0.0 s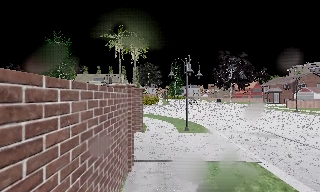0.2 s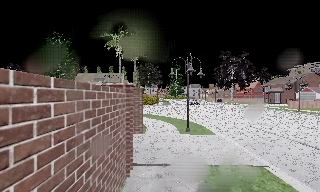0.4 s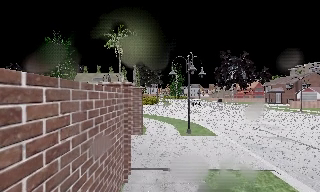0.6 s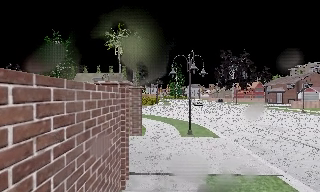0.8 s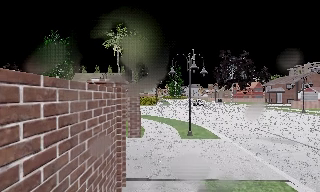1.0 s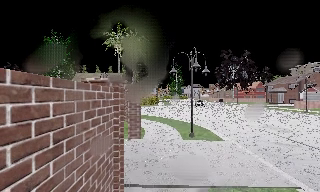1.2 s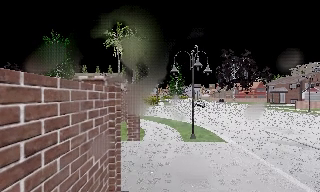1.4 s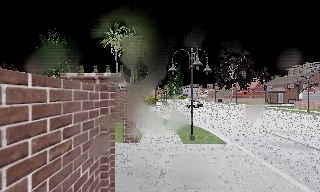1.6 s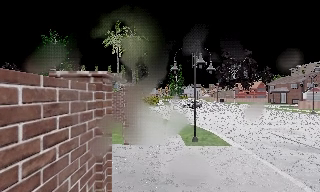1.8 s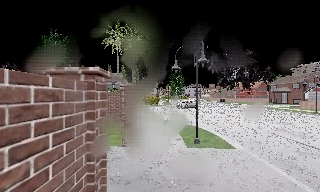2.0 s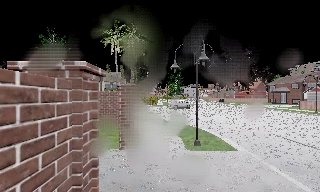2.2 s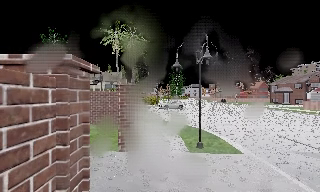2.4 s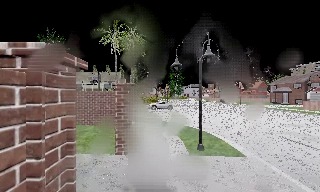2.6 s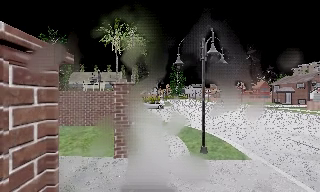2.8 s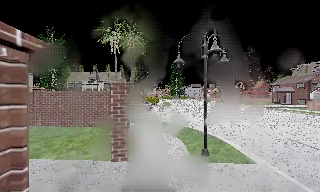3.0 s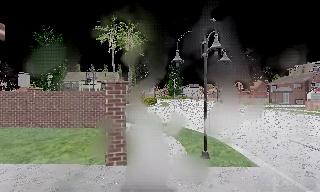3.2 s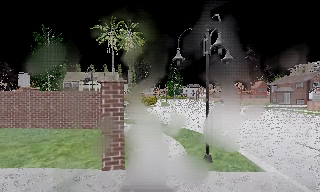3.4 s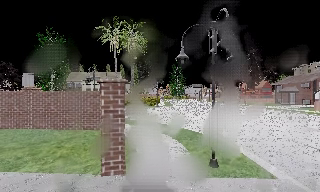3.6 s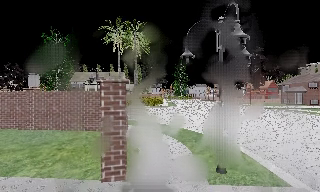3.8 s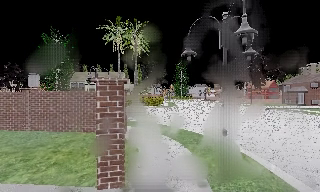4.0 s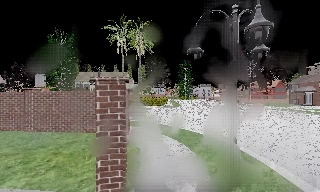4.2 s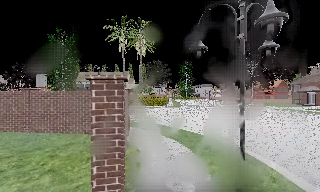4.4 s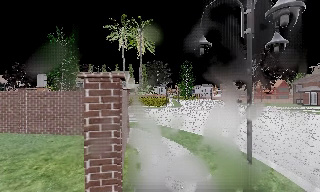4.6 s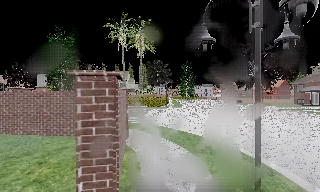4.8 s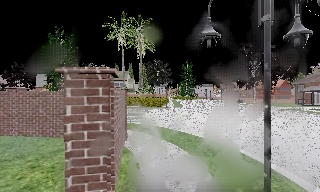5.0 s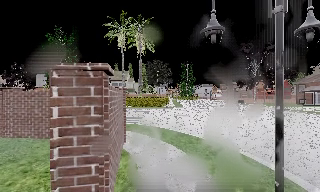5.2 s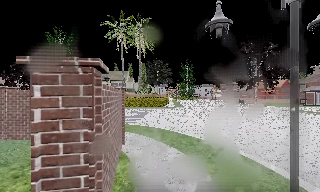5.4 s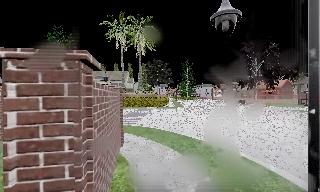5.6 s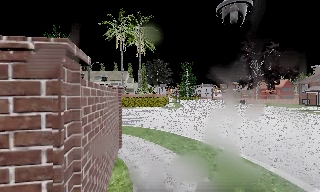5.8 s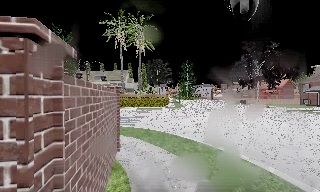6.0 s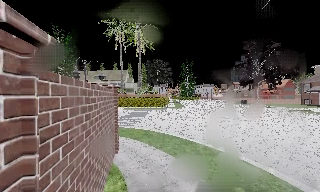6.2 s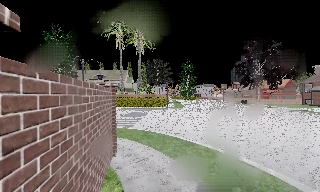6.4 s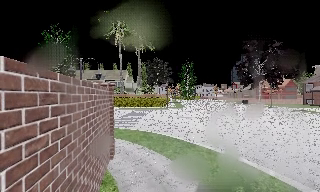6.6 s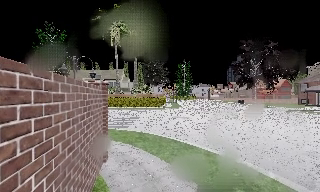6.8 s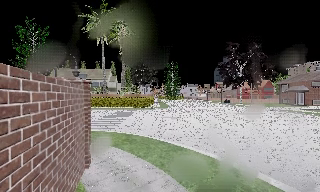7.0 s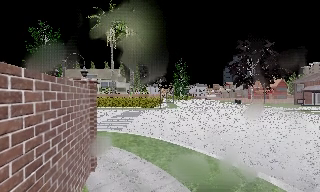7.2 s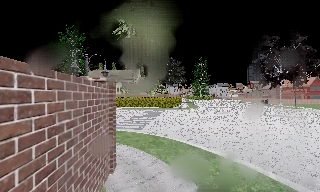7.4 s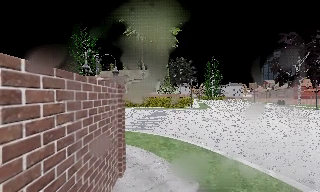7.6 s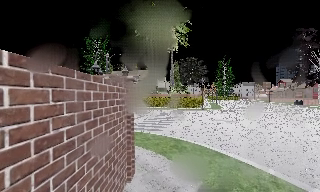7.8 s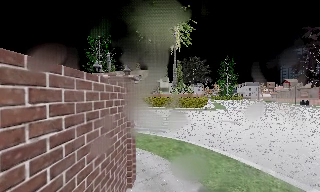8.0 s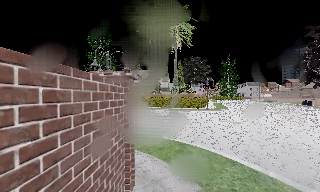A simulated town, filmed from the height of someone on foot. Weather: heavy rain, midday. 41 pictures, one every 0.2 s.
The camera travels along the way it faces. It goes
forward.
0.0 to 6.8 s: The camera travels forward, about 10 m, so what stands in front looms larger.
6.8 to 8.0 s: The scene slides to the right, as the camera pans about 20 degrees to its left. It travels forward, about 1.5 m, so what stands in front looms larger.
The film runs forward here.
